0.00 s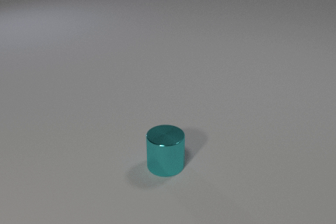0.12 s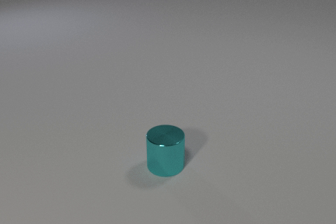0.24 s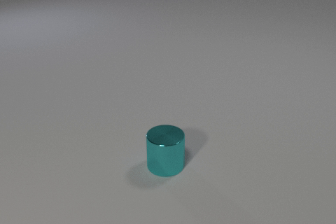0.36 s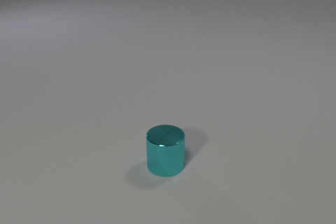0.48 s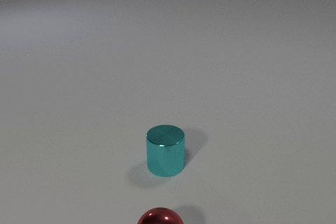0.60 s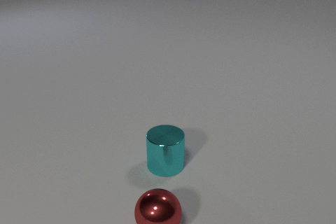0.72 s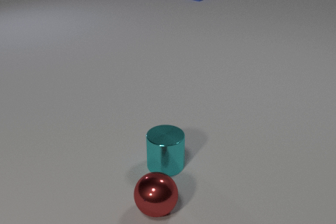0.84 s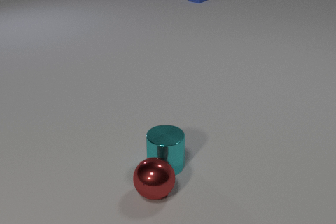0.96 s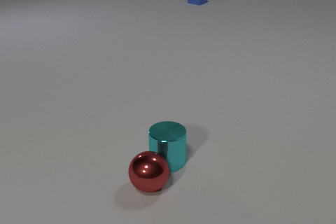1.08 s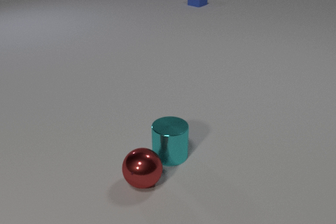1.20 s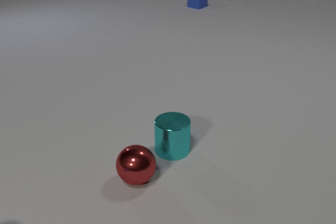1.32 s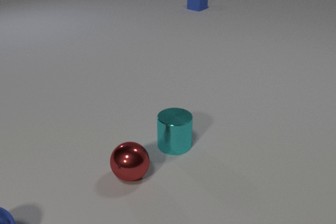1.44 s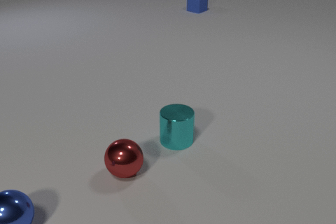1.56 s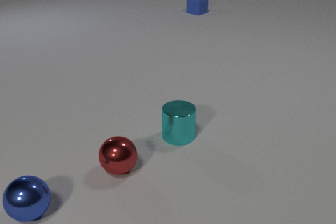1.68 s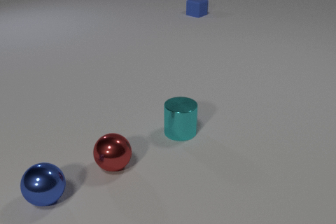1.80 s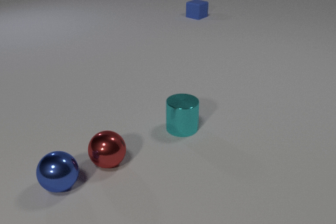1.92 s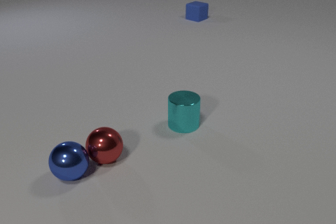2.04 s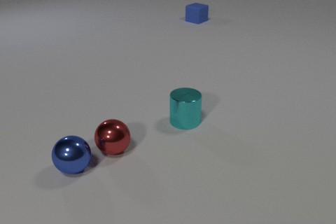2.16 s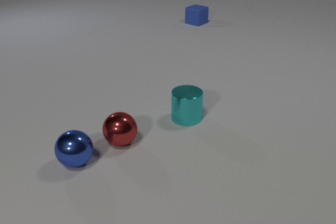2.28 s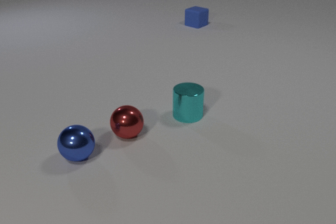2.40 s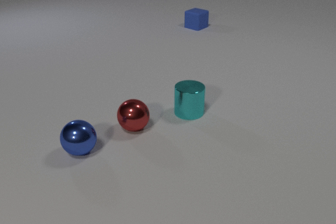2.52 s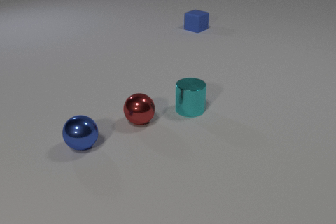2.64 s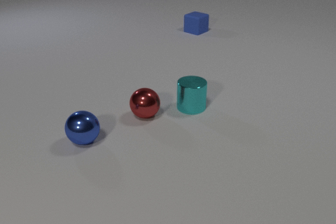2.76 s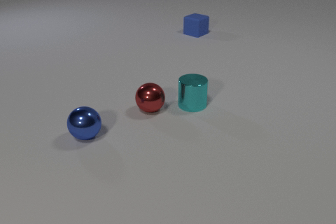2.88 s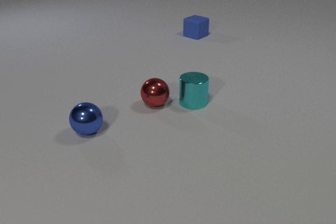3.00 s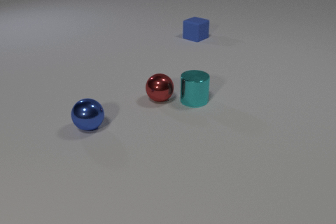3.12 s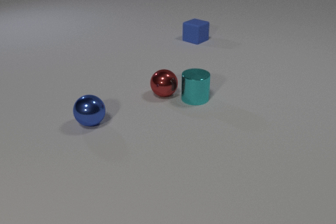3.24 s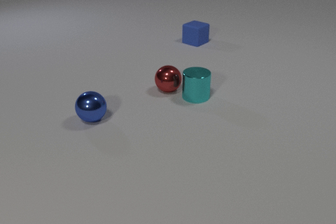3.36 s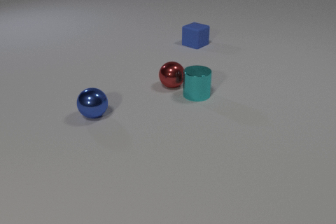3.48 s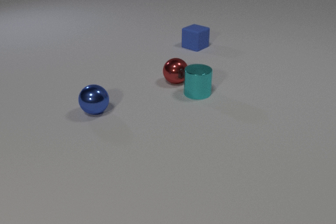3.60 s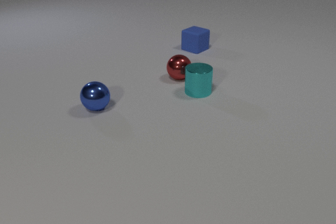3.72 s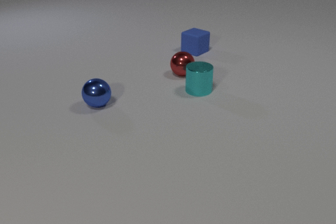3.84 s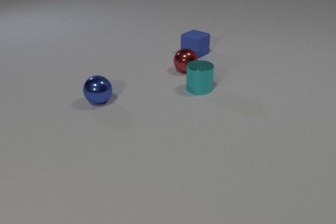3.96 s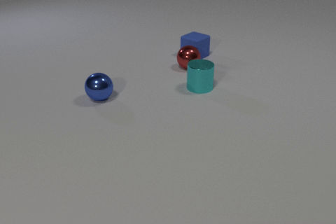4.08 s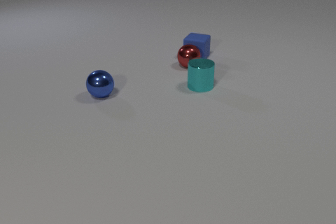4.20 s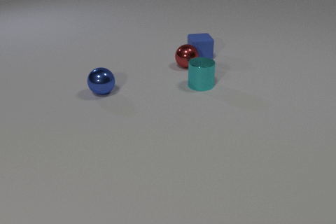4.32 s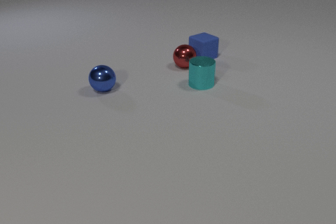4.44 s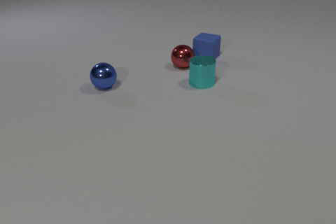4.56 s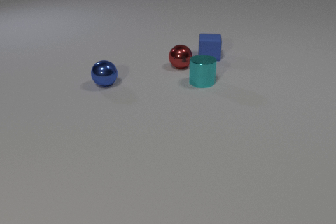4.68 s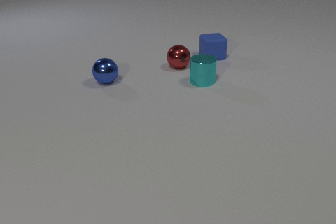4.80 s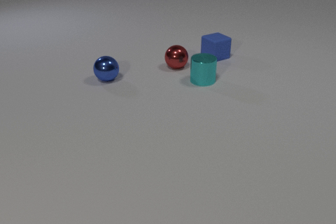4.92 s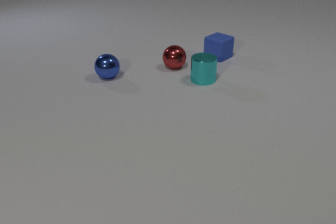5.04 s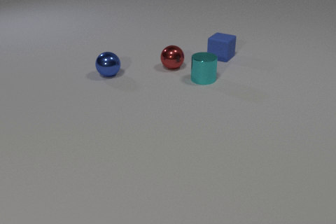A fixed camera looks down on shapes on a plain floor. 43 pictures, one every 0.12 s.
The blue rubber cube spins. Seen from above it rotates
counterclockwise.
The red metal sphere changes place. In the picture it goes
away from the camera.
0.00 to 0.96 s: The red metal sphere comes in at the bottom edge, rolls away from the camera. The blue rubber cube comes in at the top edge, slides toward the camera. The red metal sphere and the cyan metal cylinder collide.
0.96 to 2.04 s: The red metal sphere rolls away from the camera and to the left. The cyan metal cylinder slides away from the camera. The blue metal sphere comes in at the bottom edge, rolls away from the camera and to the right. The blue rubber cube slides toward the camera. The red metal sphere and the blue metal sphere collide.
2.04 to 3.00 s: The red metal sphere rolls away from the camera and to the right. The cyan metal cylinder slides away from the camera. The blue metal sphere rolls away from the camera. The blue rubber cube slides toward the camera.
3.00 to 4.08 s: The red metal sphere rolls away from the camera. The cyan metal cylinder slides away from the camera. The blue metal sphere rolls away from the camera. The blue rubber cube slides toward the camera. The red metal sphere and the blue rubber cube collide.
4.08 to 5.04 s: The red metal sphere rolls to the left. The cyan metal cylinder slides away from the camera. The blue metal sphere rolls away from the camera. The blue rubber cube slides to the right, spins counterclockwise seen from above by about 165 degrees, its near face sliding to the right.
How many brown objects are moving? 0.
What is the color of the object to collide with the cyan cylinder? red.
How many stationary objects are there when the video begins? 1.
